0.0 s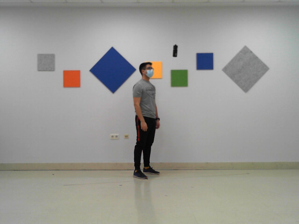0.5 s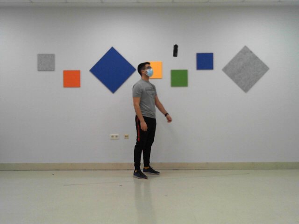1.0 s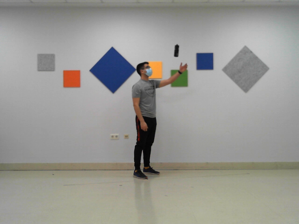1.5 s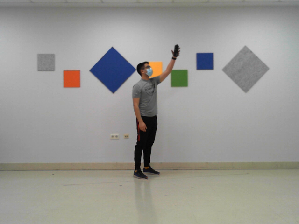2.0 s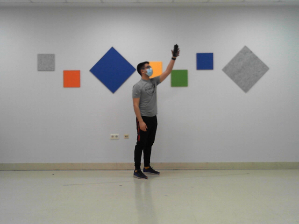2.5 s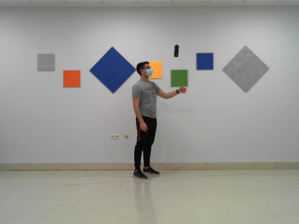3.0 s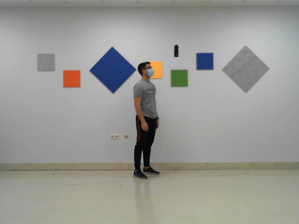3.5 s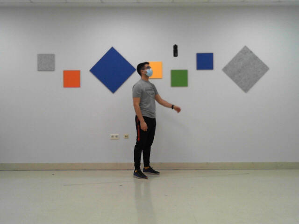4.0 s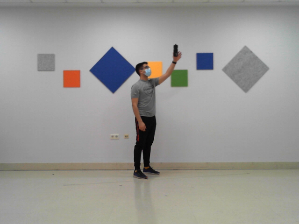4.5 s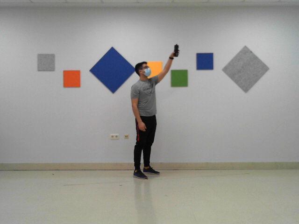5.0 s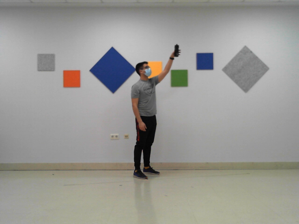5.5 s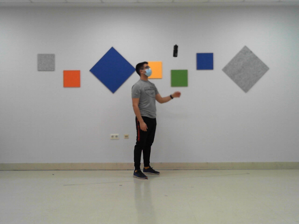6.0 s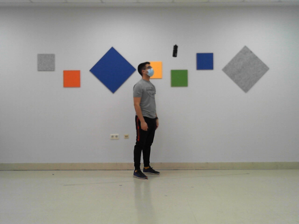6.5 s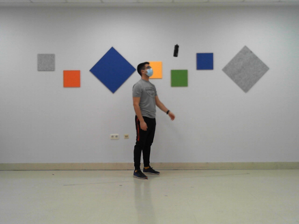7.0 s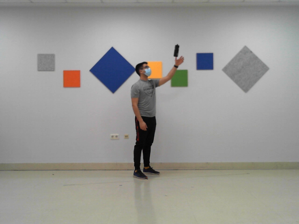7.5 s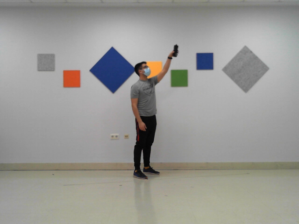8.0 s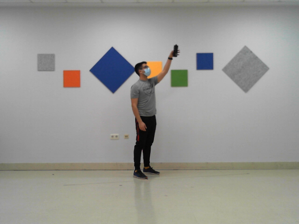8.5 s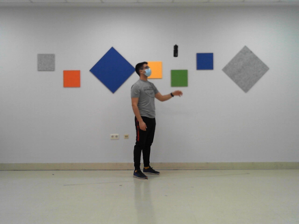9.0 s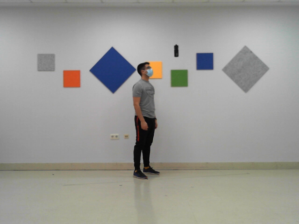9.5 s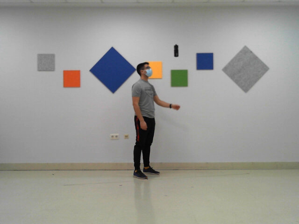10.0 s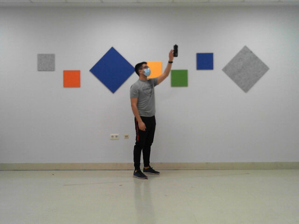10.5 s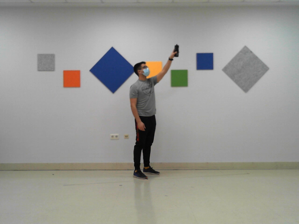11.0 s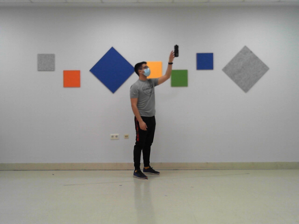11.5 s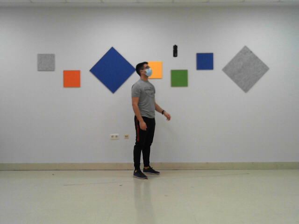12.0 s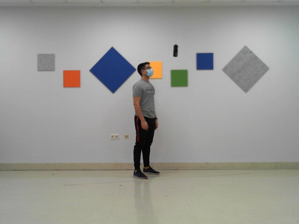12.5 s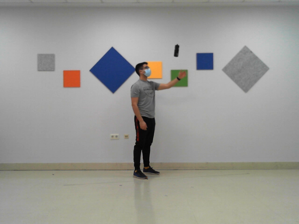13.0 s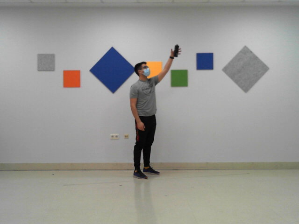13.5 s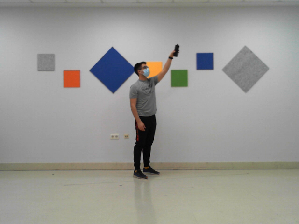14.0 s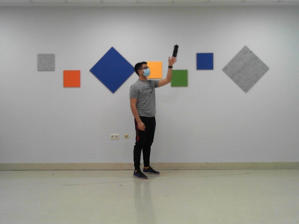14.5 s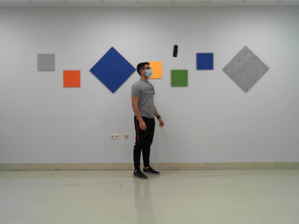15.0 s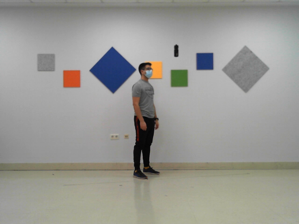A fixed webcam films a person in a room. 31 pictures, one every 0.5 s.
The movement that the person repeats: Reach up for a bottle in a high position, left hand.
